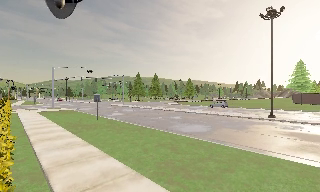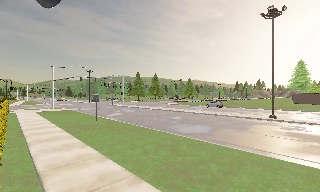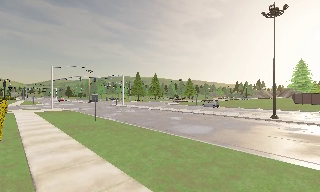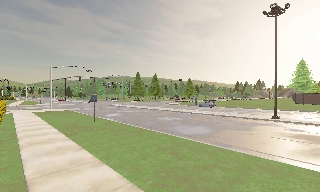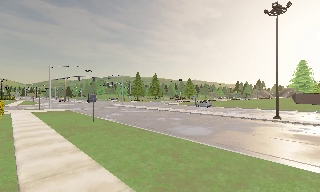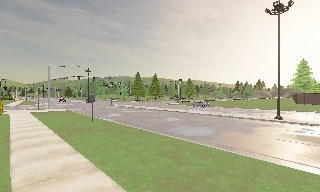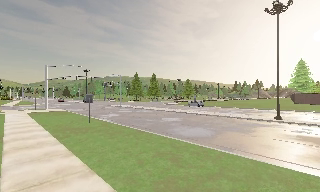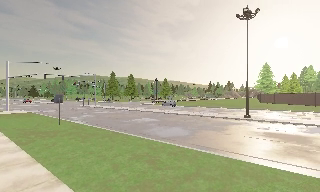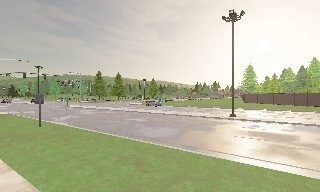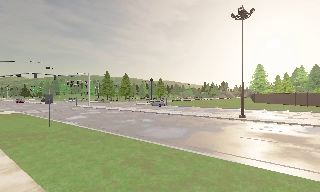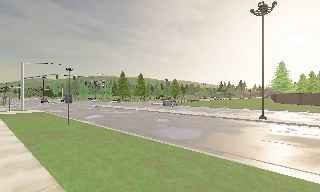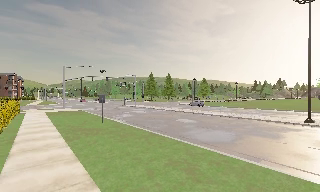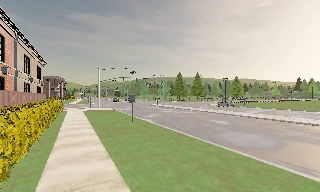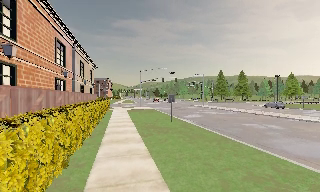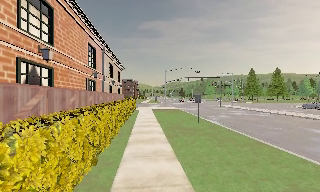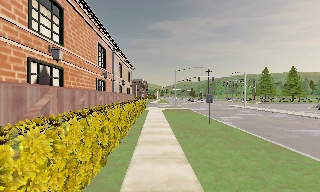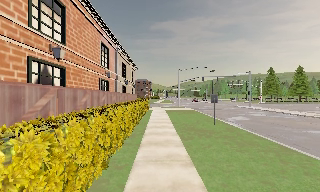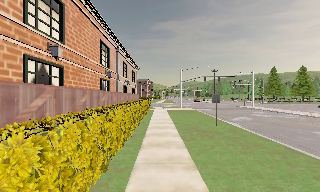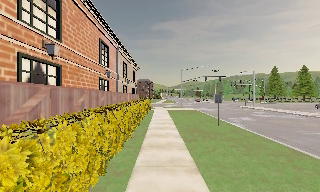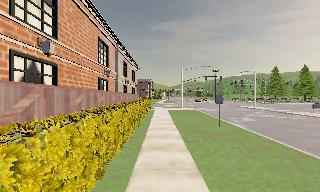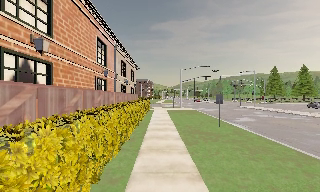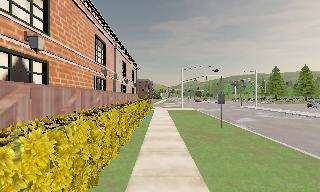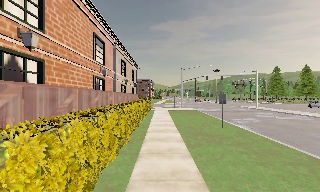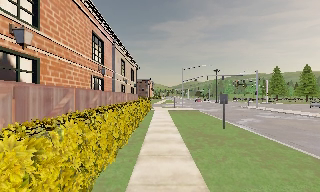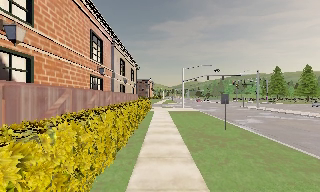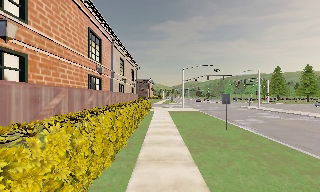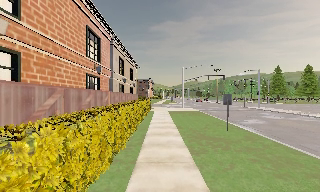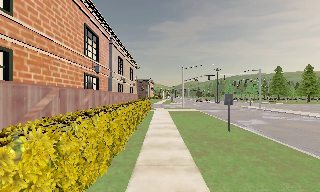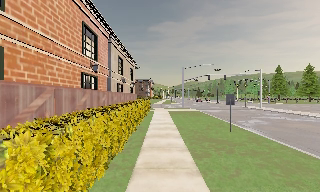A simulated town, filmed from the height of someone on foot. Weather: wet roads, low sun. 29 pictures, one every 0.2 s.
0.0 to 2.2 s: The camera travels forward, about 2 m, so what stands in front looms larger.
2.2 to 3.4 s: The camera pans to its left, which is counterclockwise from overhead, by about 40 degrees. It travels forward, about 1 m.
3.4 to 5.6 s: The camera travels forward, about 2.5 m, so what stands in front looms larger.
The film runs forward here.
